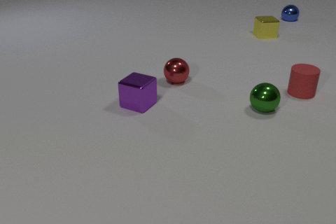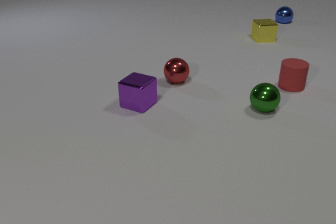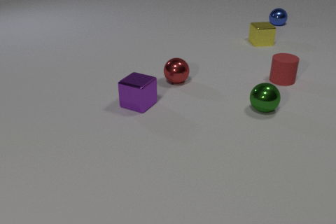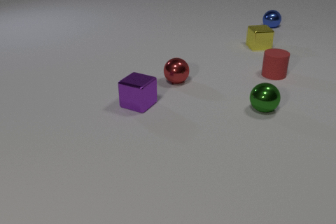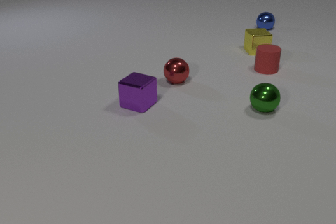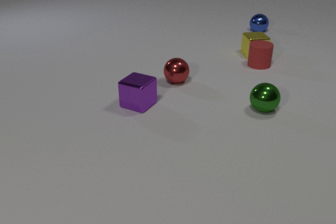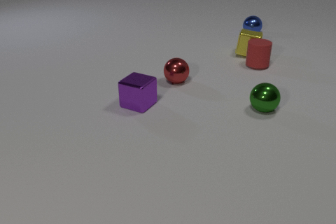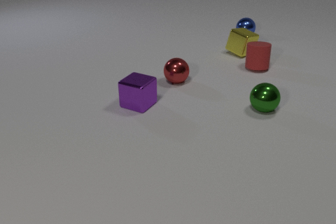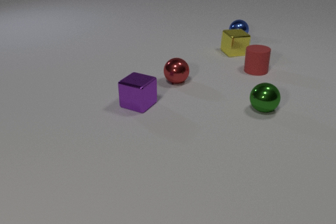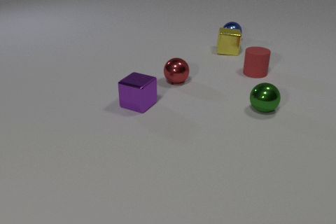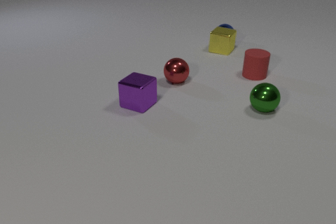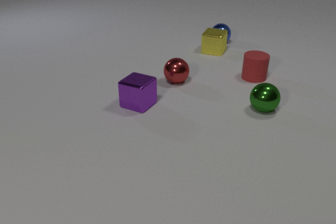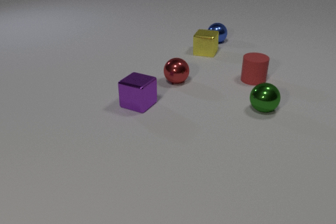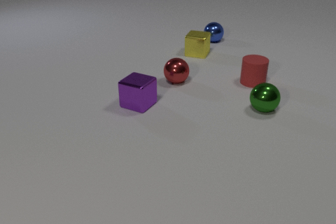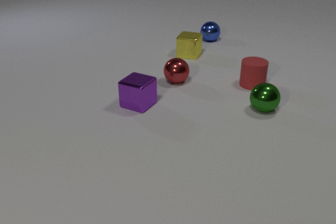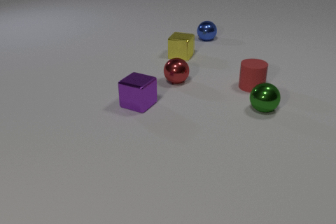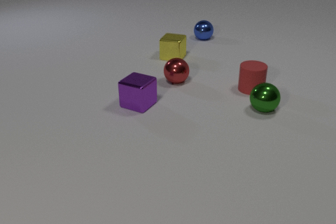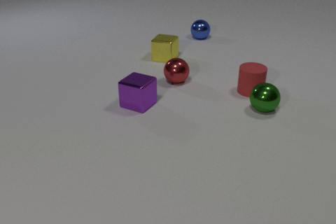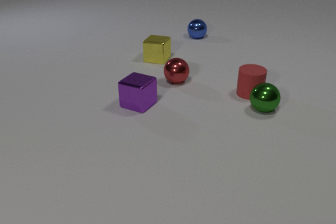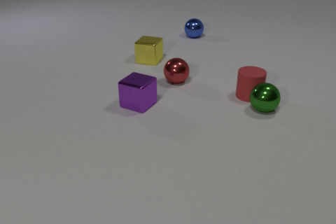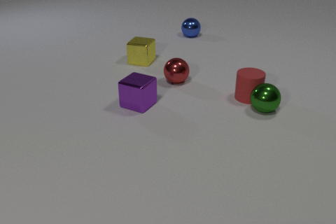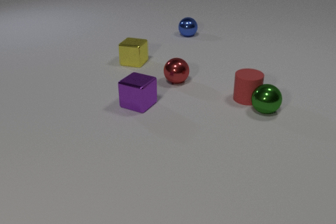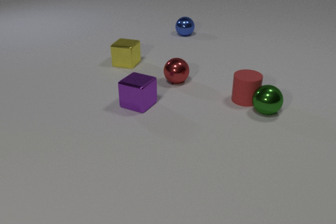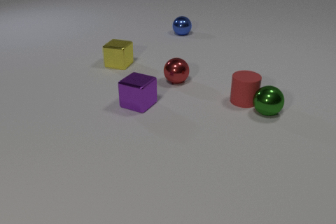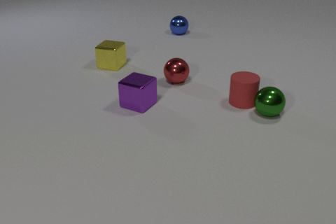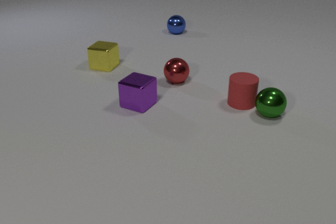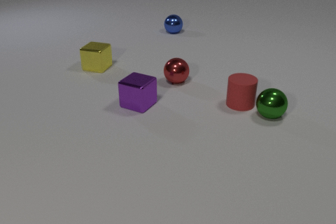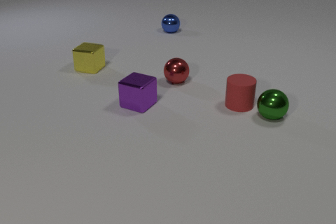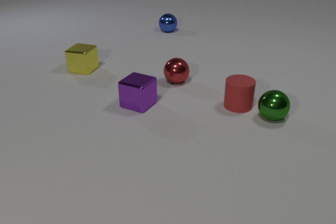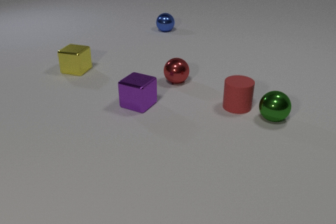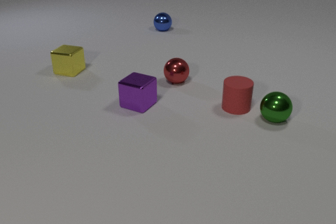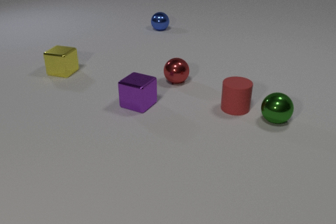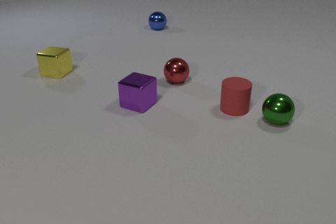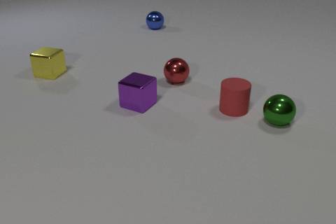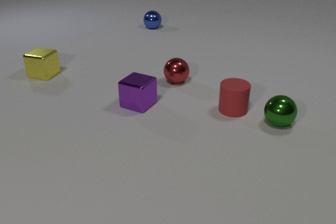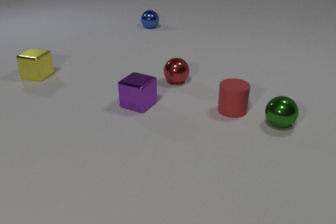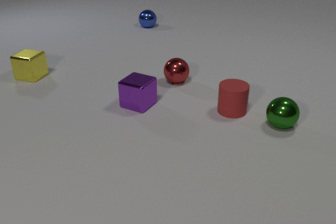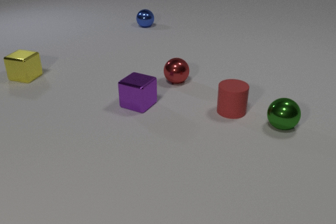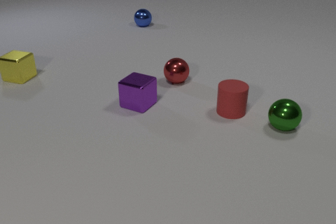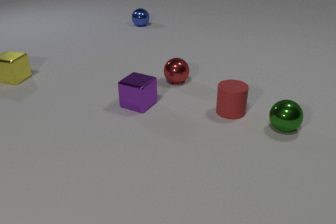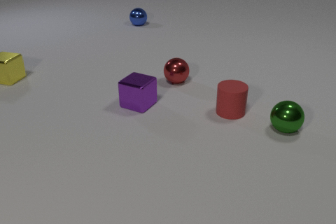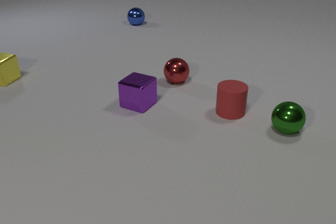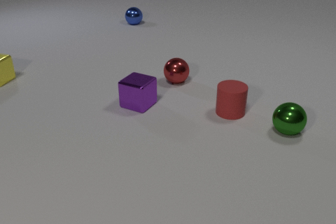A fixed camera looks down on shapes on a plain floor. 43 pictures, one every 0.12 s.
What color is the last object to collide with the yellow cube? blue.
What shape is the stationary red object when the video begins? sphere.
How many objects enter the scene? 0.
0.00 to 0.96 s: The yellow metal cube slides toward the camera and to the left, spins so that its near face slides to the left, clockwise seen from above. The red rubber cylinder slides to the left and away from the camera. The blue metal sphere rolls toward the camera and to the left. The yellow metal cube and the red rubber cylinder collide.
0.96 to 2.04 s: The yellow metal cube slides to the left, spins so that its near face slides to the left, clockwise seen from above. The red rubber cylinder slides toward the camera. The blue metal sphere rolls to the left. The yellow metal cube and the blue metal sphere collide.
2.04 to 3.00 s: The yellow metal cube slides to the left. The red rubber cylinder slides toward the camera. The green metal sphere rolls toward the camera. The blue metal sphere rolls to the left and away from the camera. The red rubber cylinder and the green metal sphere collide.
3.00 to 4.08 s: The yellow metal cube slides to the left. The red rubber cylinder slides toward the camera and to the left. The green metal sphere rolls toward the camera and to the right. The blue metal sphere rolls to the left and away from the camera.
4.08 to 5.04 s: The yellow metal cube slides to the left. The green metal sphere rolls toward the camera and to the right. The blue metal sphere rolls to the left and away from the camera.
